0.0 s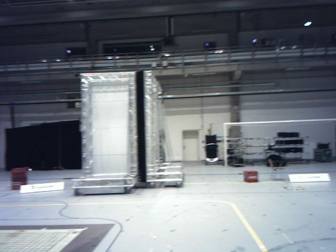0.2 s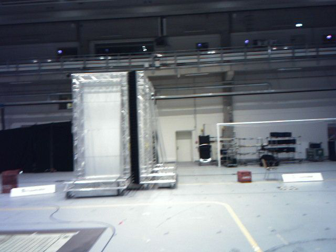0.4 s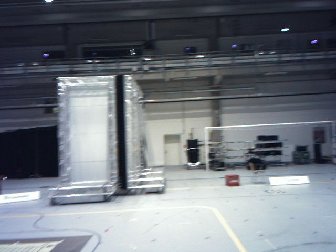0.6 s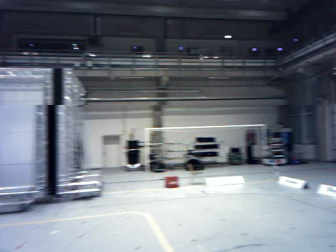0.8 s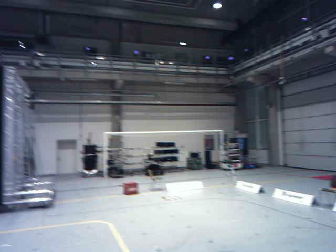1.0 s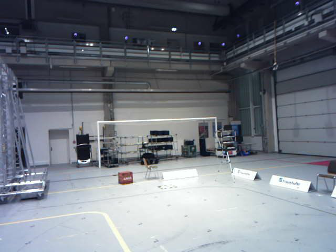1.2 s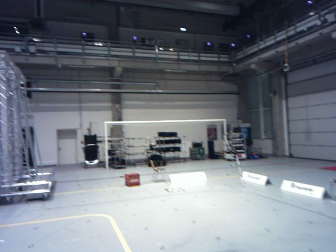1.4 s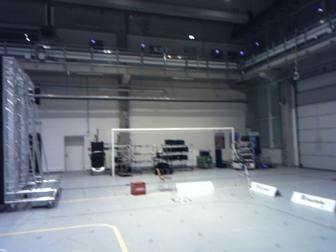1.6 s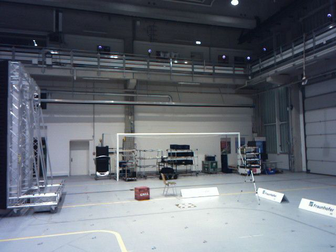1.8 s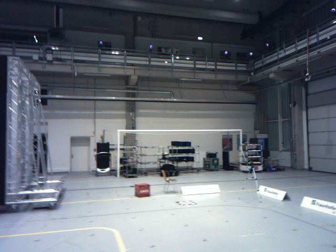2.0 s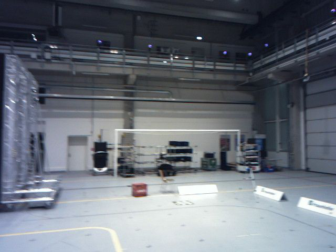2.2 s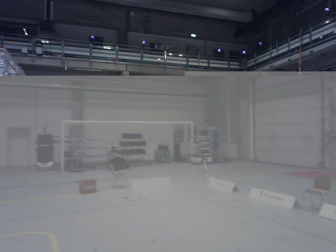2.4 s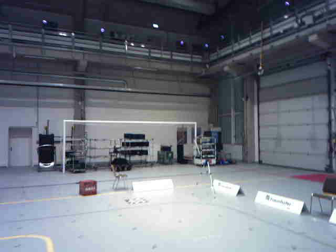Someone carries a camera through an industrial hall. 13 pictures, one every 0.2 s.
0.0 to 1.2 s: The camera swings to its right by about 20 degrees, and the scene slides to the left. It travels forward, about 1 m, so what stands in front looms larger.
1.2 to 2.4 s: The camera travels forward, about 1.2 m, so what stands in front looms larger. It gains speed.
The film runs forward here.
